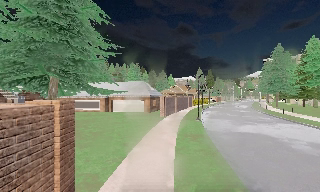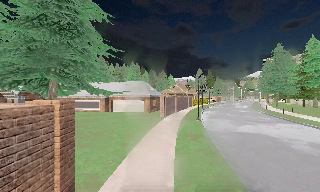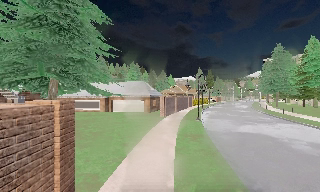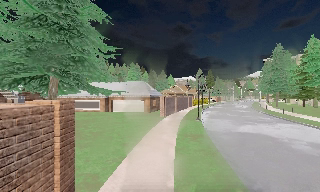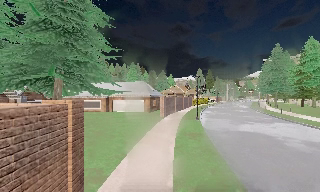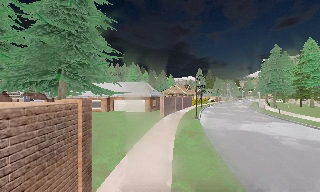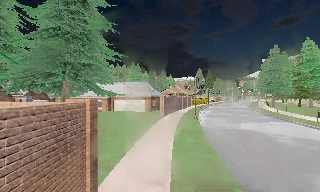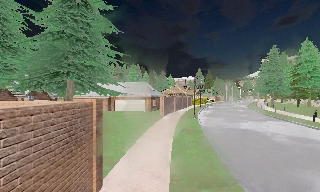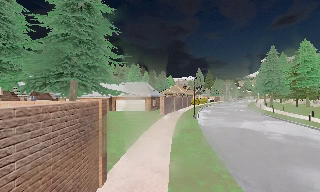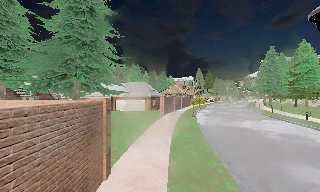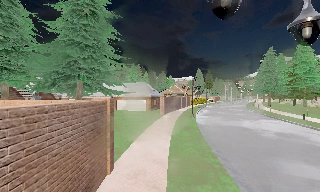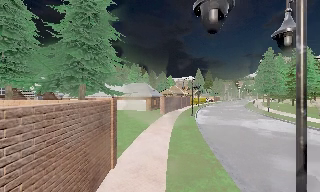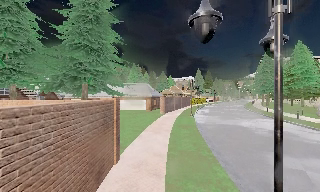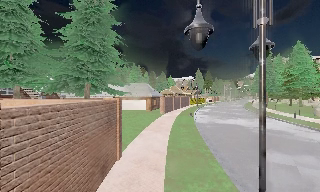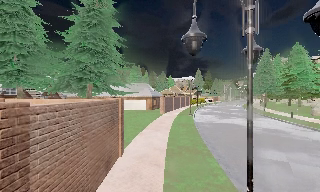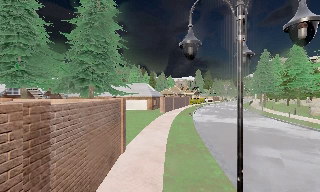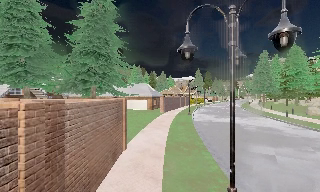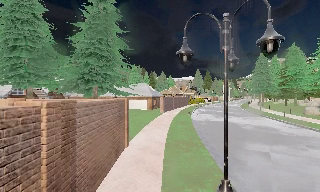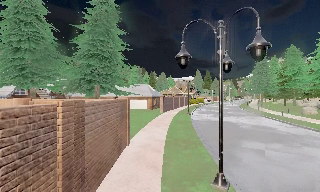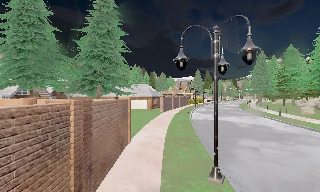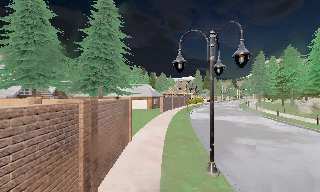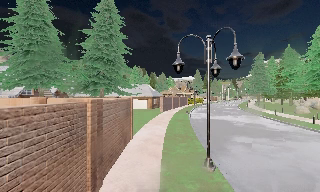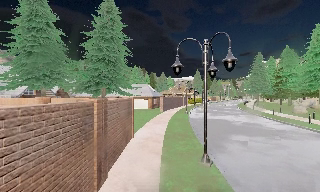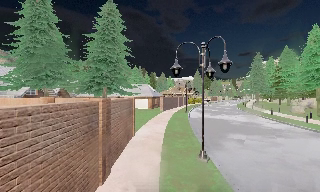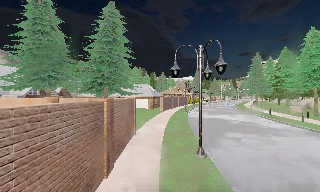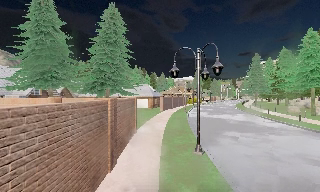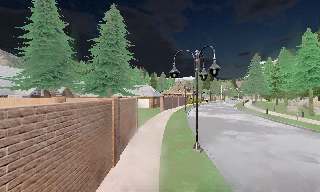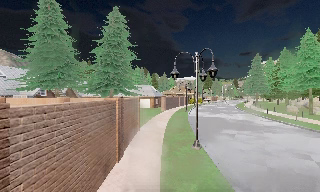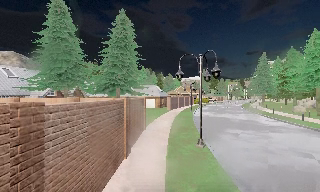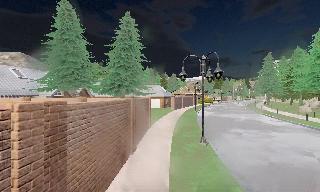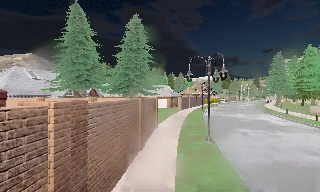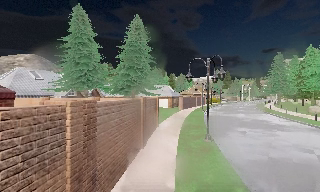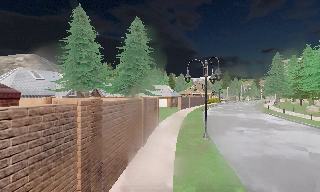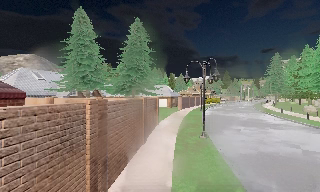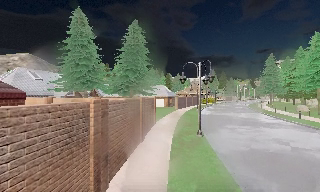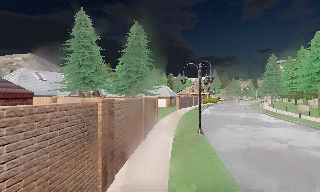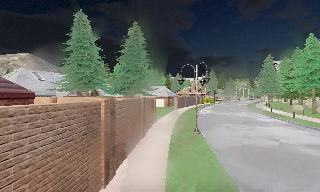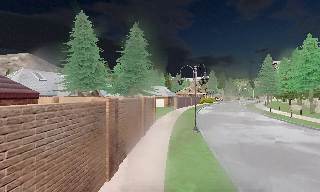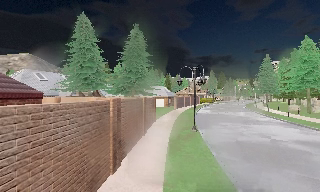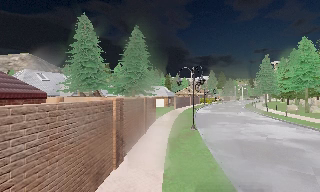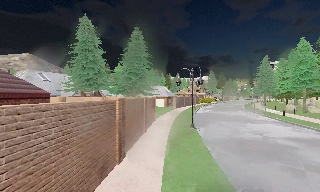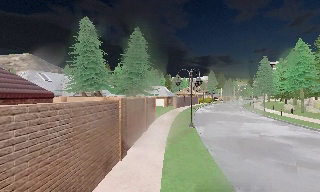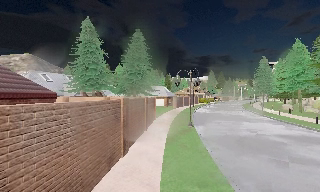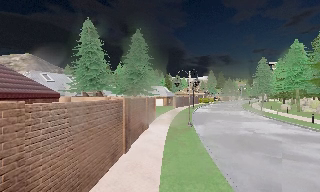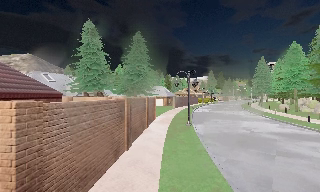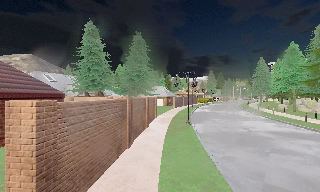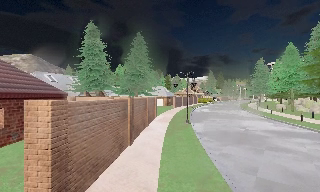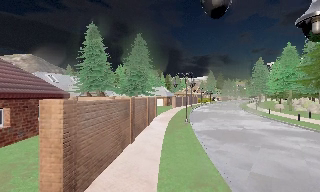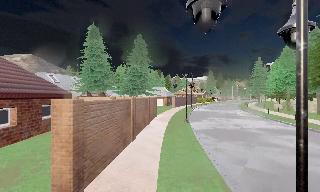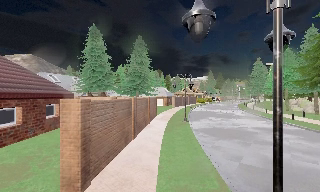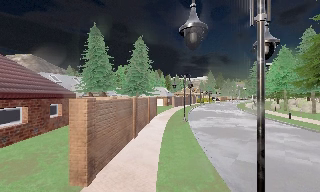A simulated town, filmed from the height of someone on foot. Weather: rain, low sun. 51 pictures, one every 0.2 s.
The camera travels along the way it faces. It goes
backward.
0.0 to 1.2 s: The camera travels backward, about 1 m, so what stands in front gets smaller. It gains speed.
1.2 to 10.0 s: The camera travels backward, about 16 m, so what stands in front gets smaller.
The film runs backward here.
